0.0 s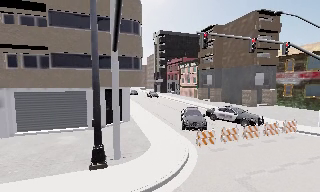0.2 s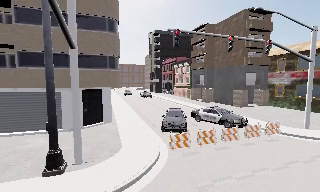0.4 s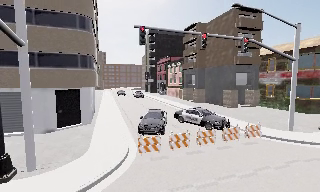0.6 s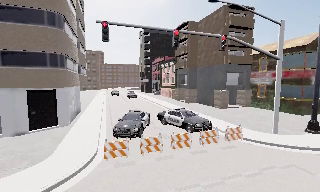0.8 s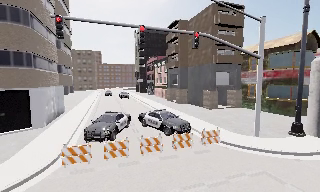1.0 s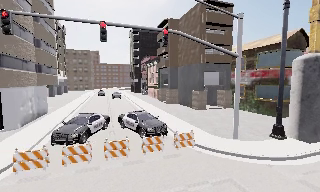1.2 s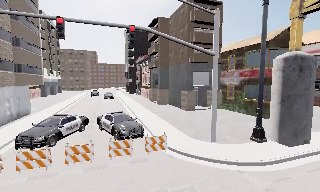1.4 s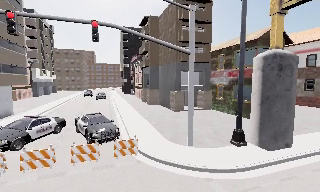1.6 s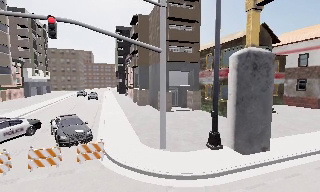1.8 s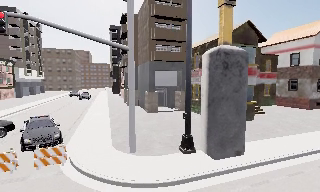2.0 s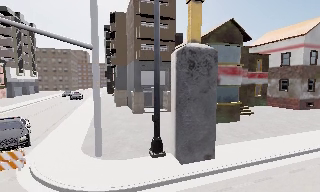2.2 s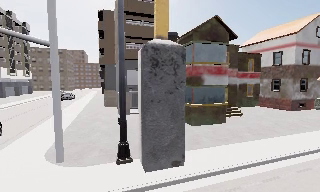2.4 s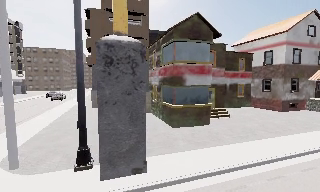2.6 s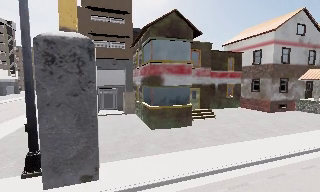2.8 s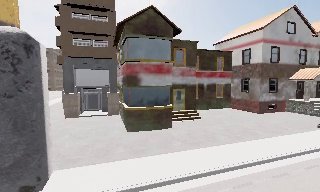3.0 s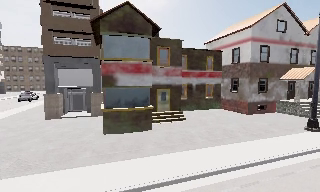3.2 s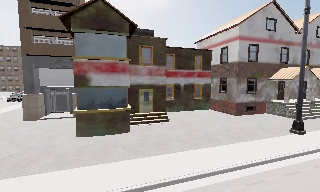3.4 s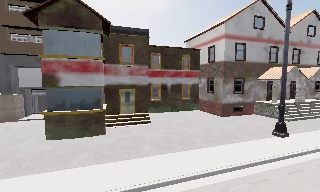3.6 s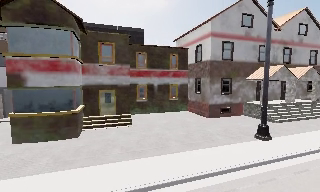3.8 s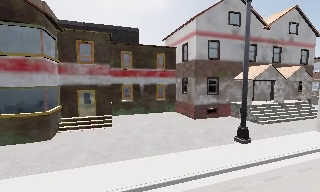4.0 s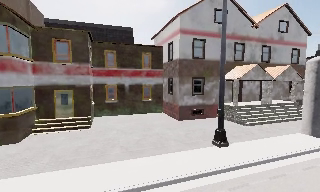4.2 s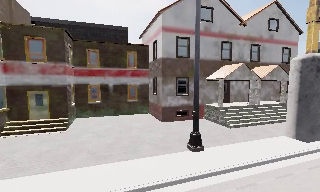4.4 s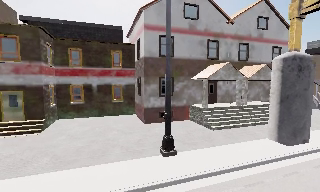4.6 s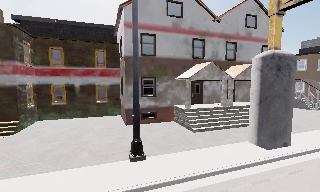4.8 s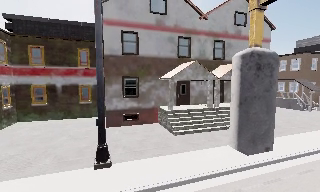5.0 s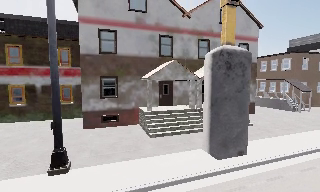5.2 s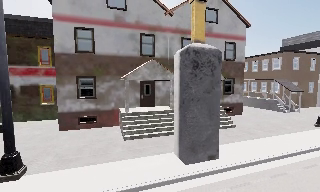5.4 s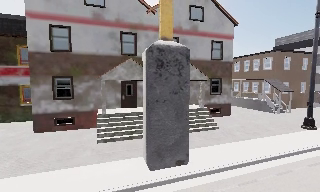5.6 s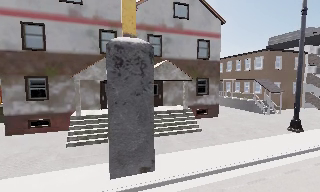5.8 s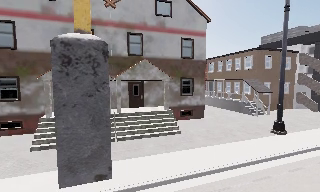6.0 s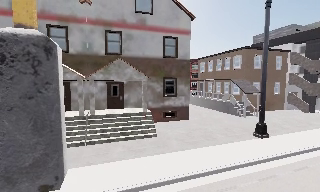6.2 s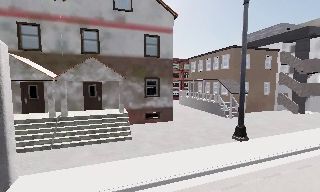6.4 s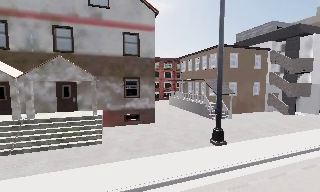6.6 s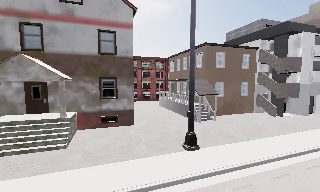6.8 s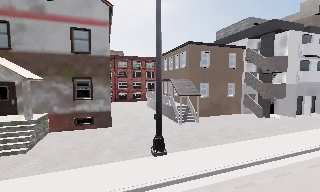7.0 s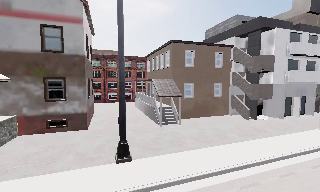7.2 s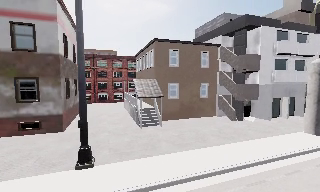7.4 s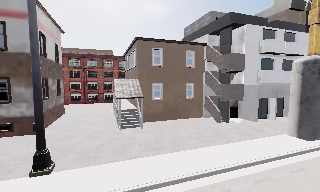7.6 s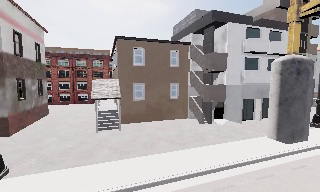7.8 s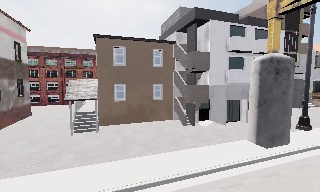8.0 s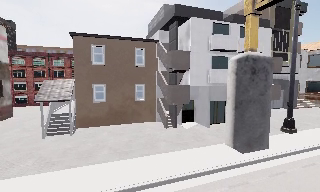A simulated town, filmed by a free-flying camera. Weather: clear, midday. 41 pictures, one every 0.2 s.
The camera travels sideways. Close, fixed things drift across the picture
to the left.
0.0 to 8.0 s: The camera travels to its right, about 70 m, so close, fixed things drift to the left.
The film runs backward here.
